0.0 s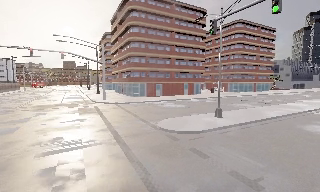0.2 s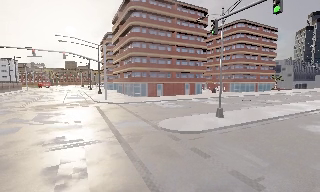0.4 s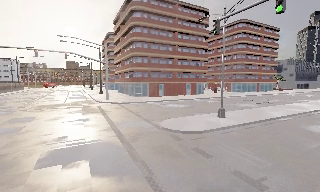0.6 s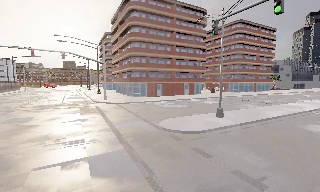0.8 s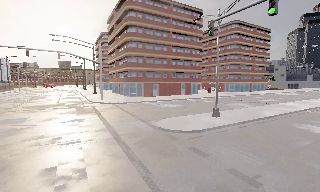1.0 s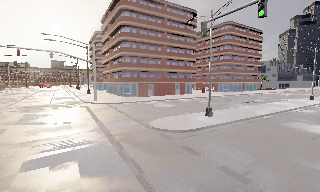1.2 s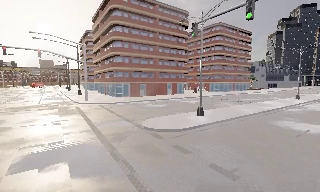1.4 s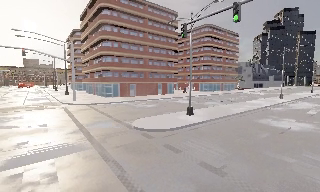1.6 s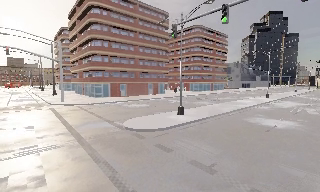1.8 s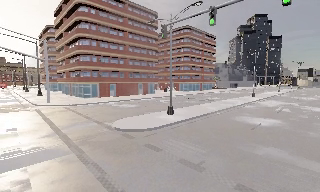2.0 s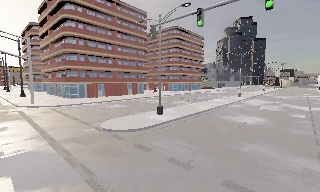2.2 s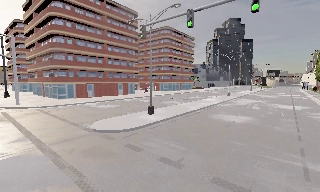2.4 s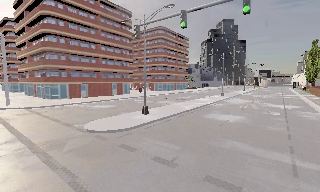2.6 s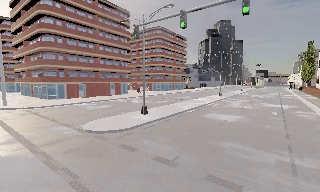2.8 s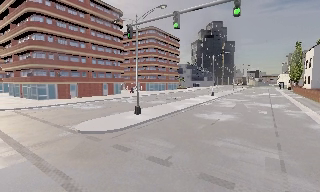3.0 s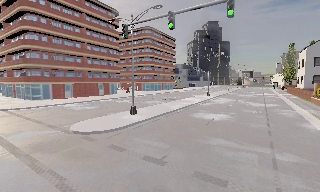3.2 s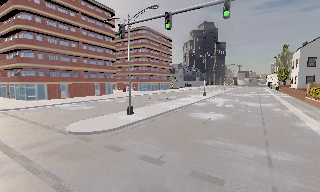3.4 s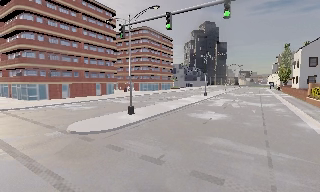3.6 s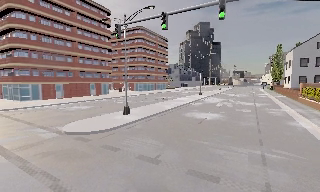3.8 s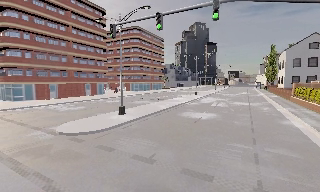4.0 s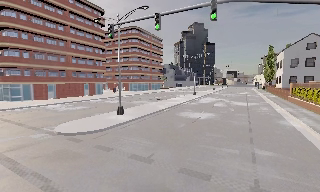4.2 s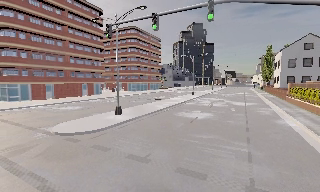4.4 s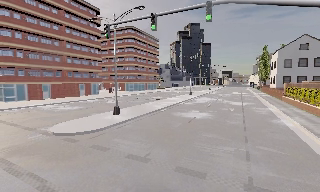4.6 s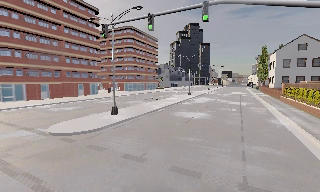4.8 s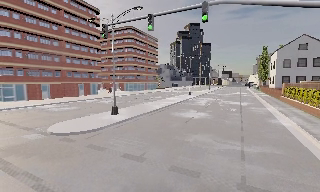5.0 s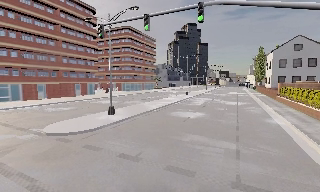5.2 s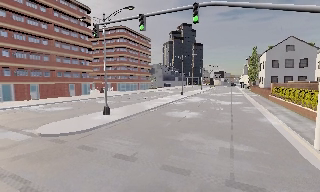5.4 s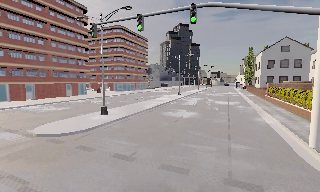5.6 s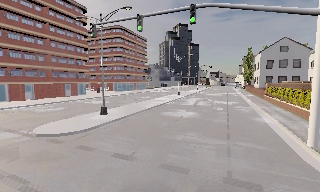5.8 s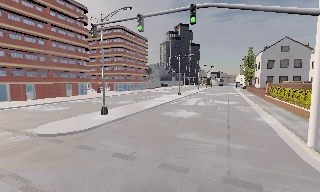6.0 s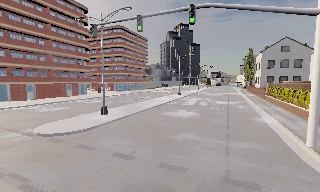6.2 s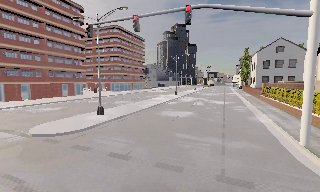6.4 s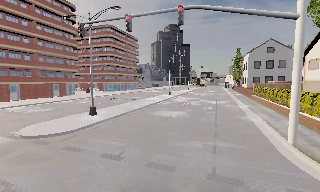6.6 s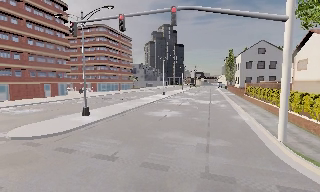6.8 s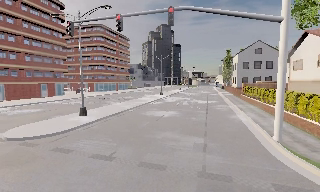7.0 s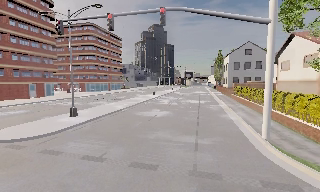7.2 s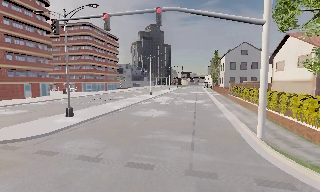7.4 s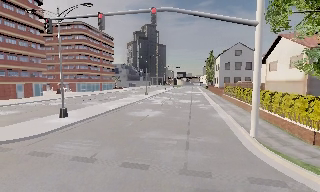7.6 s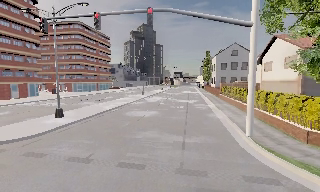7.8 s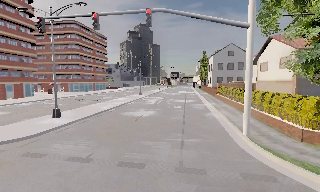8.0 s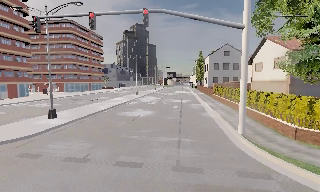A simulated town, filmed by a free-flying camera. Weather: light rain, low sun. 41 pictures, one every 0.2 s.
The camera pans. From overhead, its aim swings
clockwise.
The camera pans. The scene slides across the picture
to the left.
0.0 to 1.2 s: The camera shifts only a little, or ends up much as it began.
1.2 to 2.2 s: The camera swings to its right by about 15 degrees, and the scene slides to the left.
2.2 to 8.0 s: The camera pans to its right, which is clockwise from overhead, by about 30 degrees. It travels backward, about 1 m.
The film runs backward here.
